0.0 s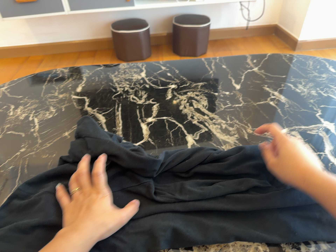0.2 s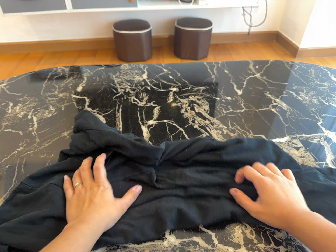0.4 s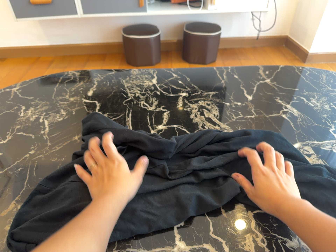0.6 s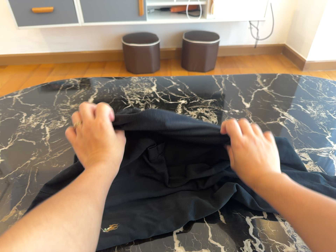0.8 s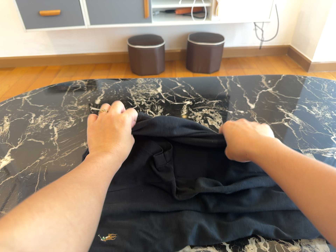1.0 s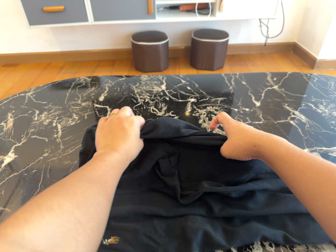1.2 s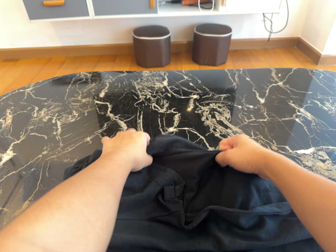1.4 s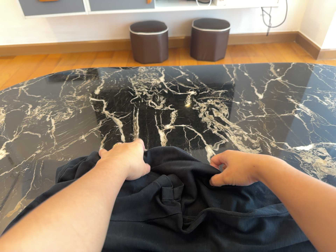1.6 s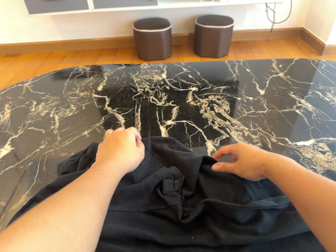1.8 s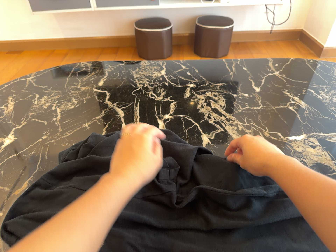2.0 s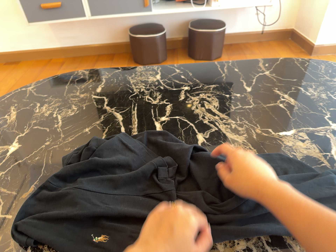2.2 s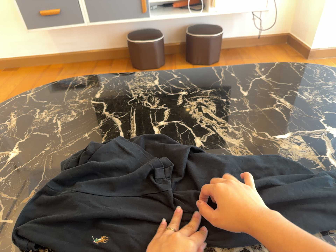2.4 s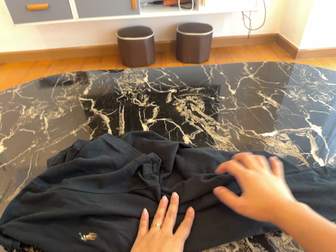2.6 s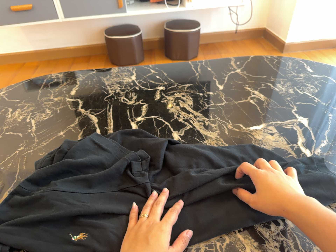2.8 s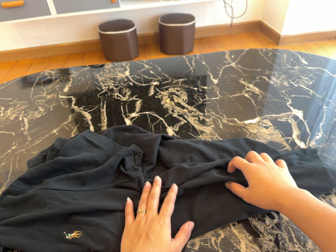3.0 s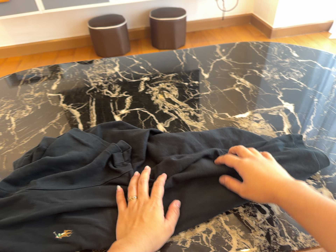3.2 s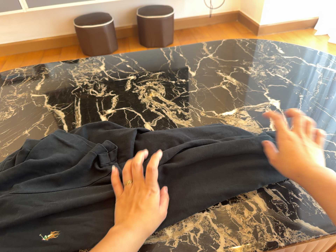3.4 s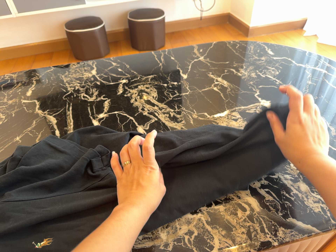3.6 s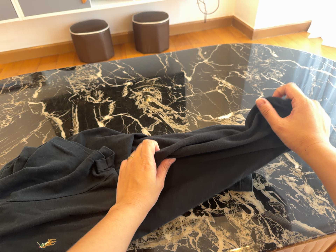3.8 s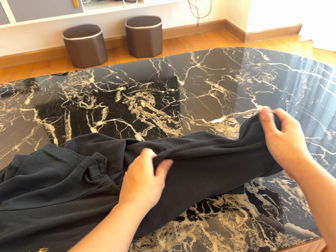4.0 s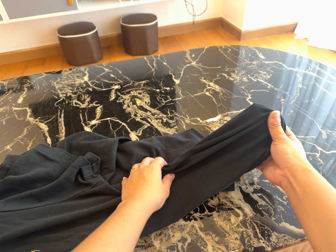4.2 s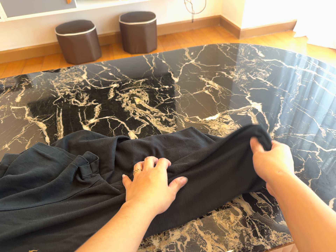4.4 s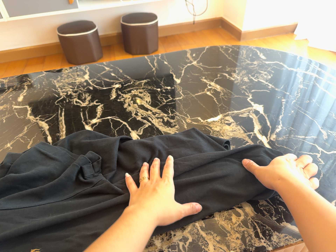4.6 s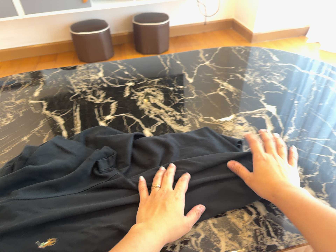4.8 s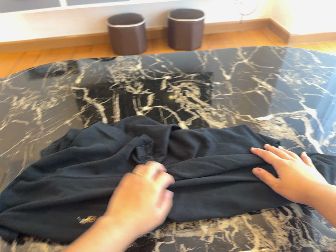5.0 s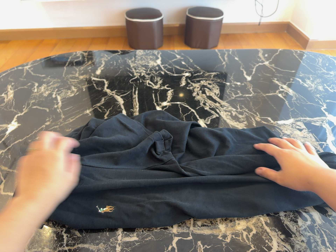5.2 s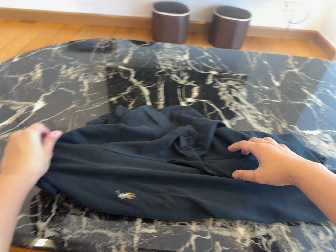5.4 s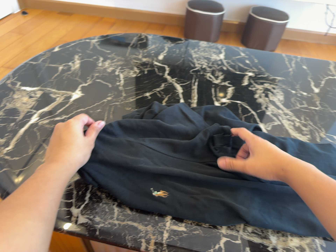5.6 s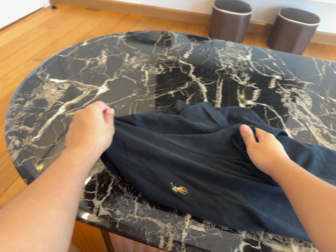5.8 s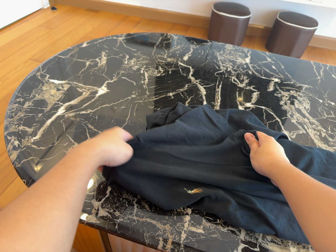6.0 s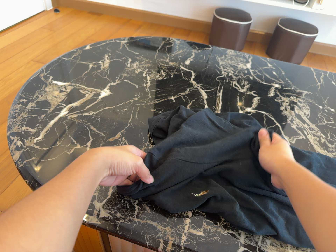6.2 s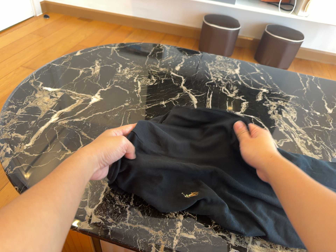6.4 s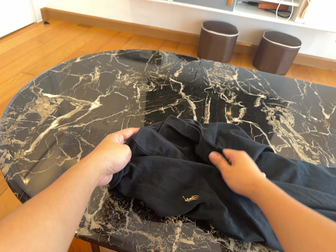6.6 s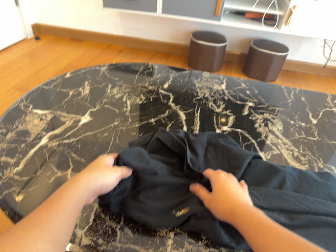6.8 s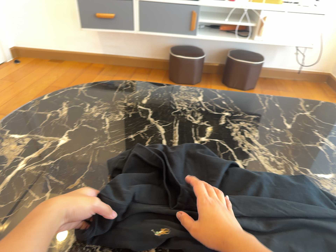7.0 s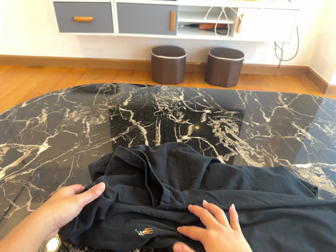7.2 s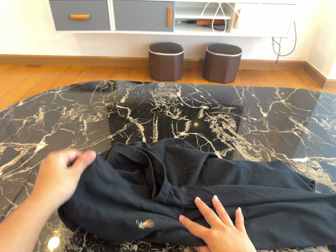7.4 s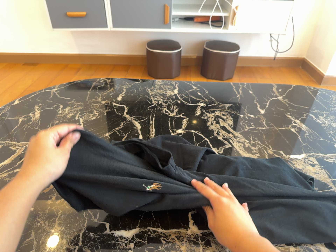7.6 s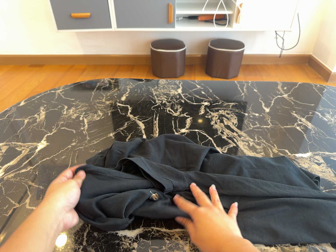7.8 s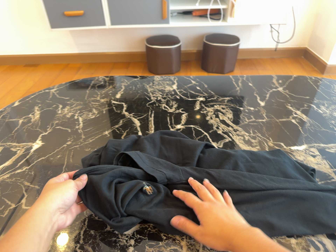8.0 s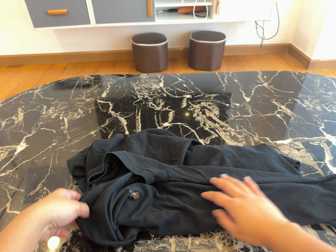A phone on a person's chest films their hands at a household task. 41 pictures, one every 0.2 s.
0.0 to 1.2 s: The camera shifts only a little, or ends up much as it began.
1.2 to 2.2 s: The camera travels backward, about 6 cm, so what stands in front gets smaller.
2.2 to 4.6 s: The camera shifts only a little, or ends up much as it began.
4.6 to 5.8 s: The camera swings to its left by about 15 degrees, and the scene slides to the right. It travels to its left, about 14 cm, so close, fixed things drift to the right. It rolls about its line of sight by about 25 degrees, and the scene rotates clockwise.
5.8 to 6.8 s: The camera's aim tips toward the top of its view by about 10 degrees, and the scene shifts downward.
6.8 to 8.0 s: The camera travels to its right, about 5 cm, so close, fixed things drift to the left. It rolls about its line of sight by about 10 degrees, and the scene rotates counterclockwise.
The film runs backward here.
